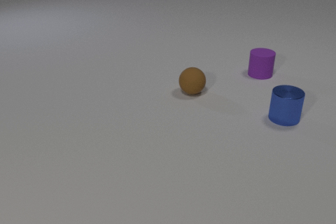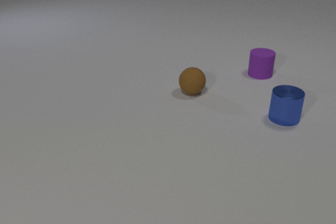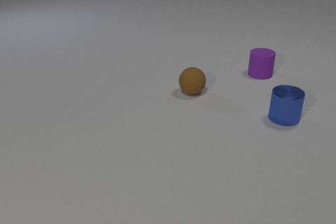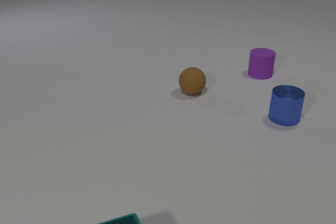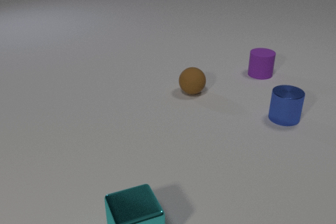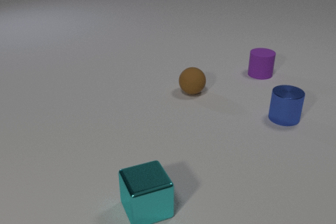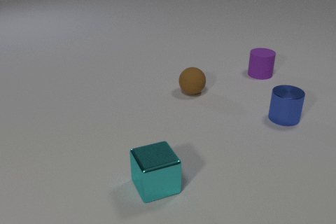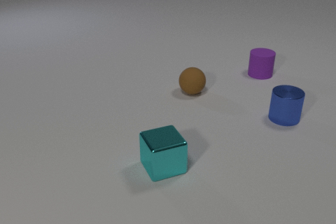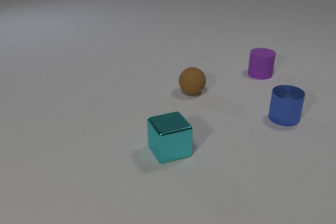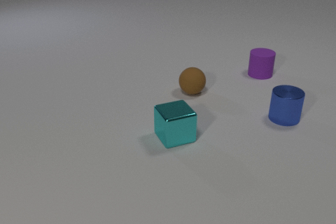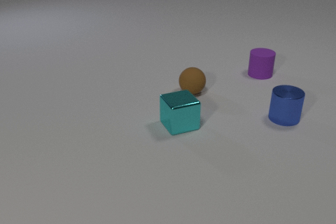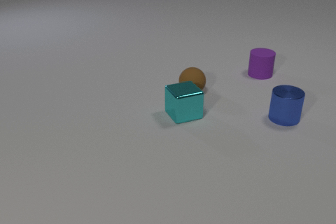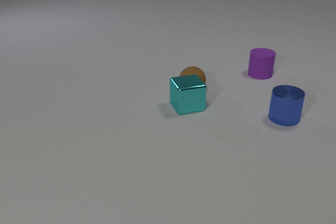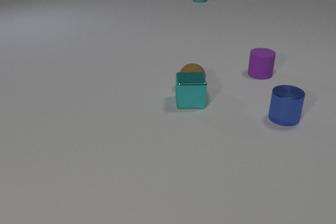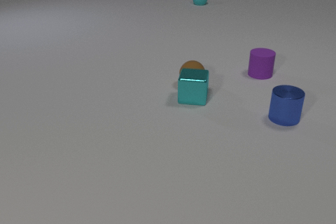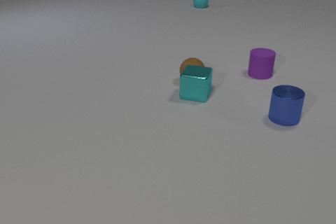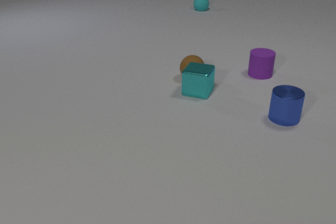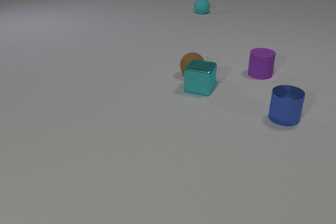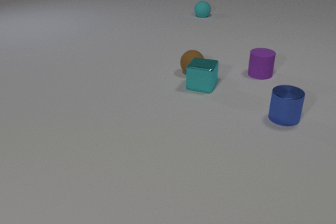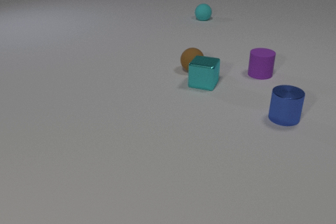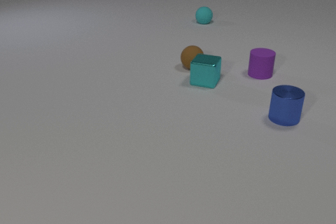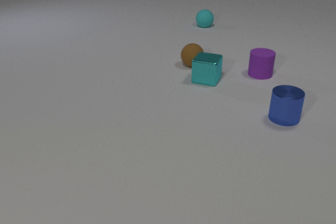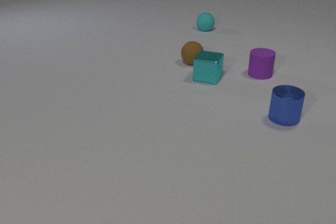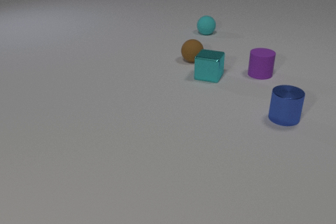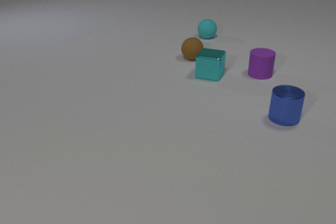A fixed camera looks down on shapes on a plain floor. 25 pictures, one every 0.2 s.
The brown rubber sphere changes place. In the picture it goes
away from the camera.
The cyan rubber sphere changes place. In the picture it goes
toward the camera.
0.0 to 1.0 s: The cyan metal cube comes in at the bottom edge, slides away from the camera.
1.0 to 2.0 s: The cyan metal cube slides away from the camera.
2.0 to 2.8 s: The cyan metal cube slides away from the camera, spins so that its near face slides to the left, clockwise seen from above. The brown rubber sphere rolls away from the camera. The cyan rubber sphere comes in at the top edge, rolls toward the camera. The cyan metal cube and the brown rubber sphere collide.
2.8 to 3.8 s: The cyan metal cube slides away from the camera. The brown rubber sphere rolls away from the camera. The cyan rubber sphere rolls toward the camera.
3.8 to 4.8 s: The cyan metal cube slides away from the camera. The brown rubber sphere rolls away from the camera. The cyan rubber sphere rolls toward the camera.
Are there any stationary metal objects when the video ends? yes.
What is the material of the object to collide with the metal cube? rubber.
Are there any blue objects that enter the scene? no.
